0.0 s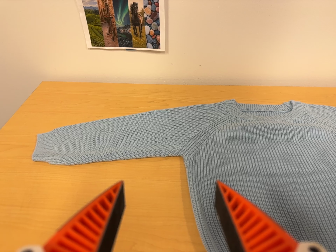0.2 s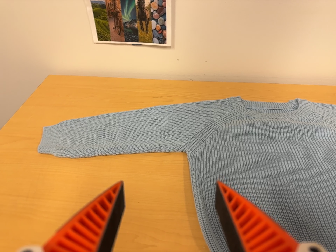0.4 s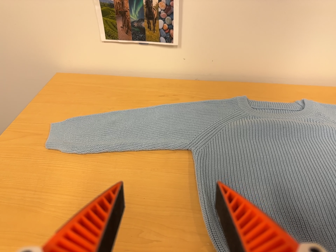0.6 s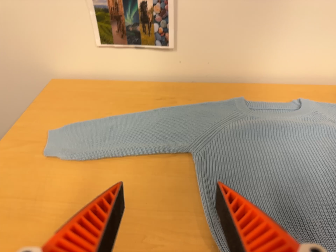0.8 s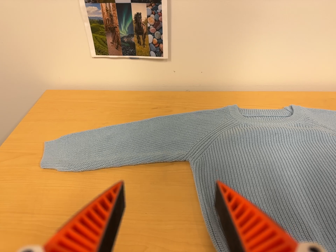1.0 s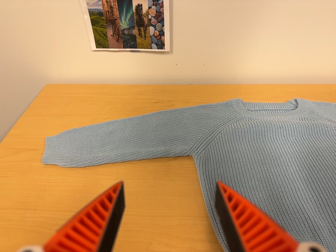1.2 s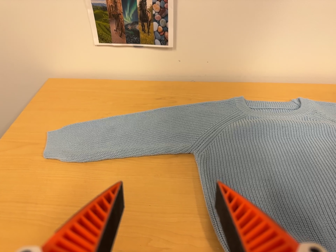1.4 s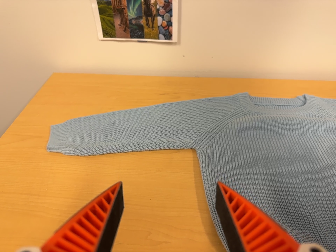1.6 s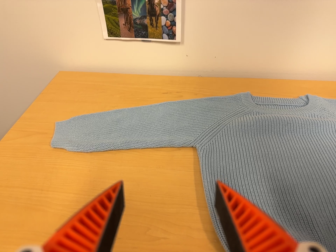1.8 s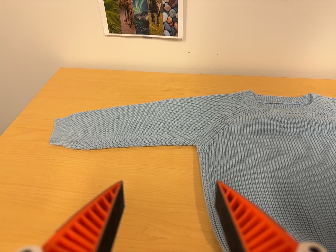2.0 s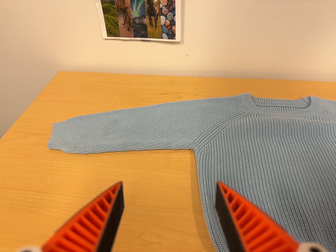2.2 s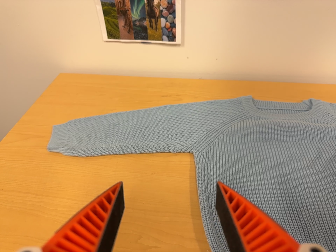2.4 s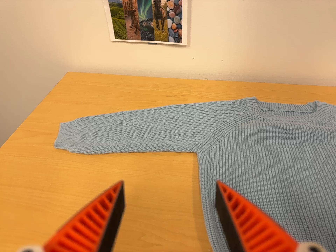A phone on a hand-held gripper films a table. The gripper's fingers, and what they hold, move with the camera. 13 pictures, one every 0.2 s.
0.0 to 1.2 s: The camera shifts only a little, or ends up much as it began.
1.2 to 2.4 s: The camera travels to its right, about 4 cm.
The film runs forward here.
